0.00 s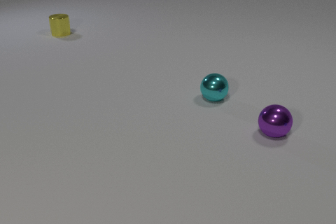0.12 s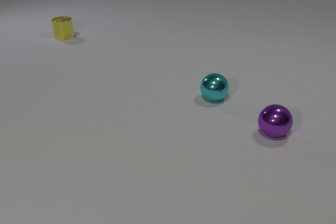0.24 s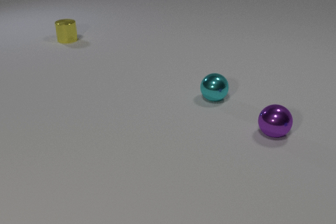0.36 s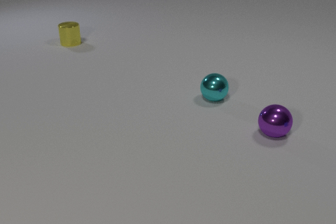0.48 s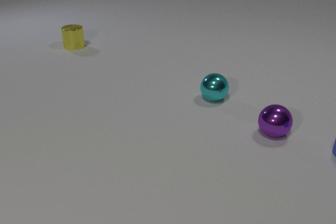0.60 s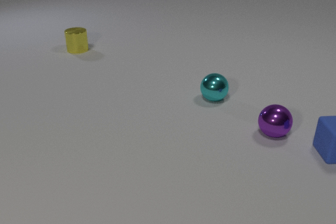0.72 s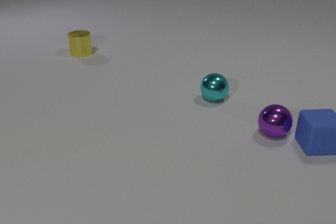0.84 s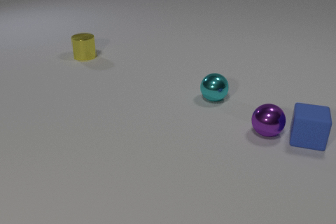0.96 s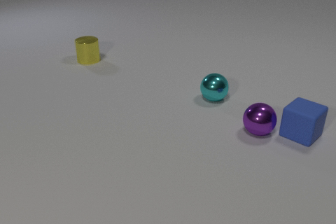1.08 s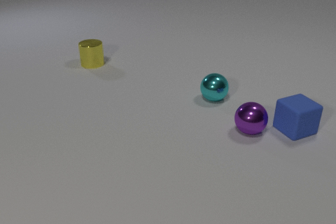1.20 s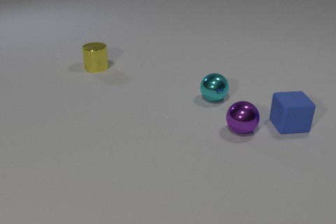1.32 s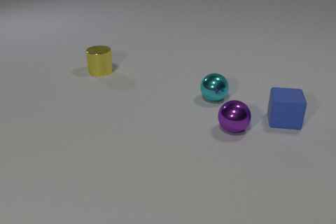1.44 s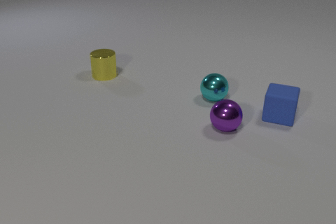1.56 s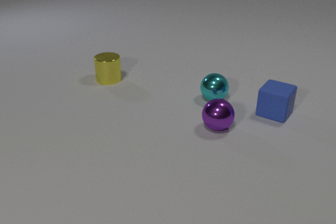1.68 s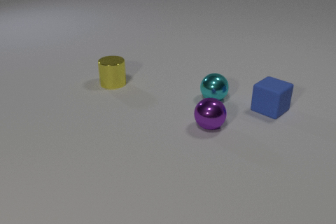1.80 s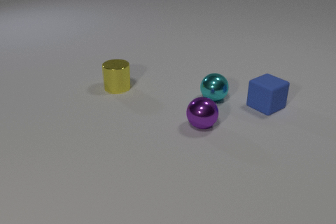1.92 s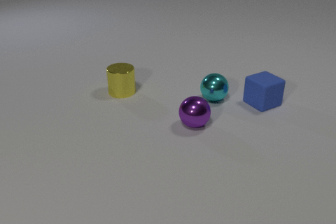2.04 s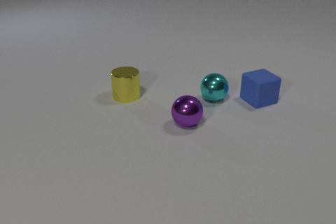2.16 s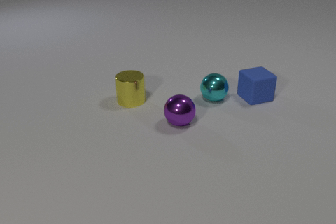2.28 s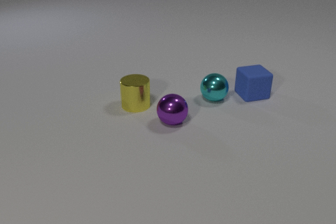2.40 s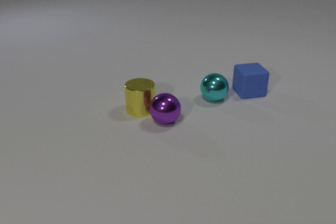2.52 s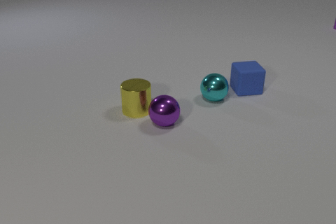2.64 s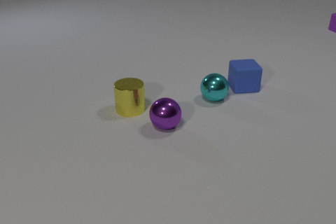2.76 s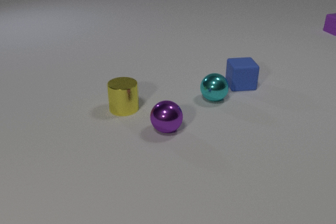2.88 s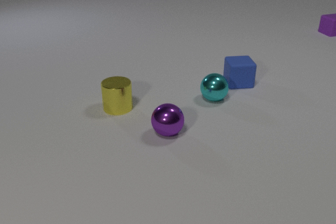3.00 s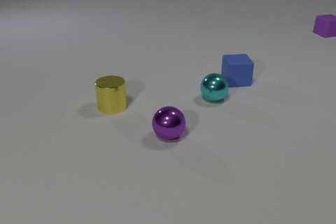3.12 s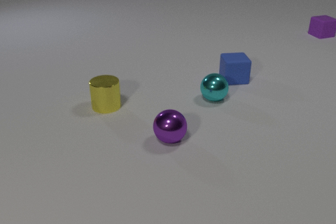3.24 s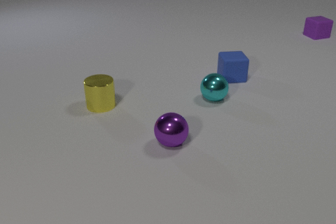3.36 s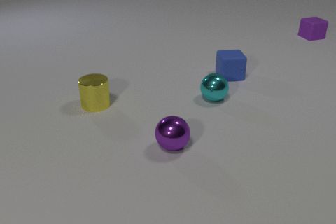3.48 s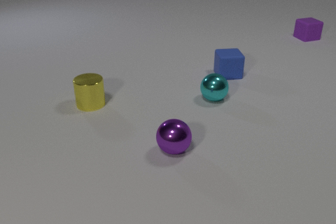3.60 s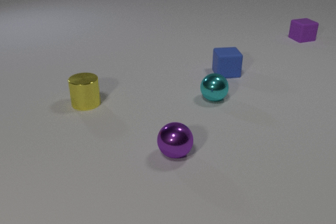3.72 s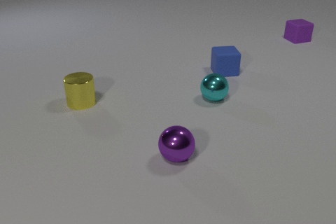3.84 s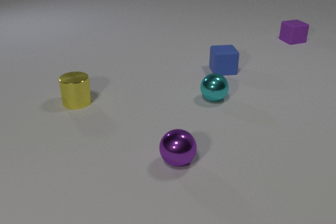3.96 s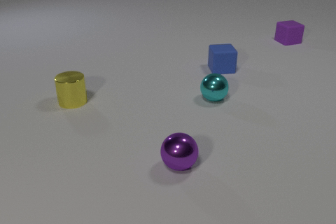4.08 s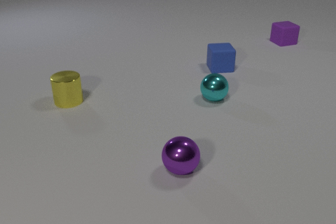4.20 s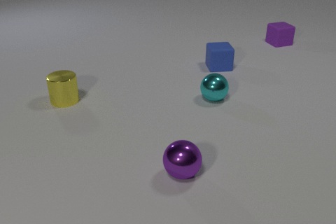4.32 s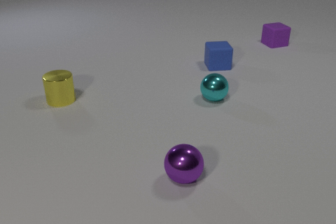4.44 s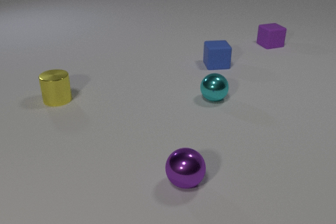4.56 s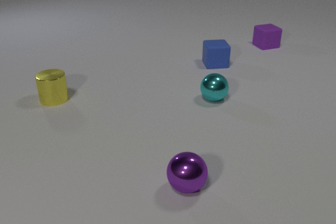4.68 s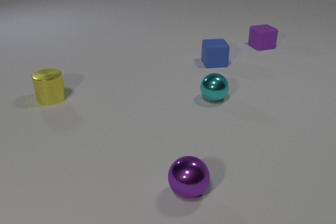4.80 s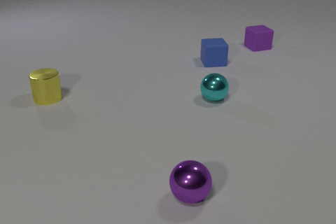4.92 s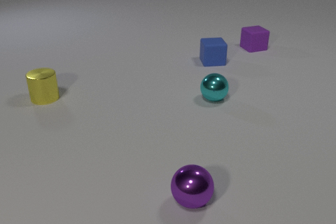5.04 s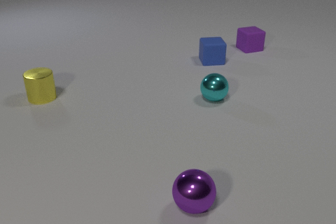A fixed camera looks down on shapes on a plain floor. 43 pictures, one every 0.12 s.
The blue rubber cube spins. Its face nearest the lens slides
to the left.
The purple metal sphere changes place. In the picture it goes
toward the camera.
0.00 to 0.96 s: The blue rubber cube comes in at the right edge, slides to the left and away from the camera, spins clockwise seen from above by about 45 degrees, its near face sliding to the left. The purple metal sphere rolls to the left. The yellow metal cylinder slides toward the camera. The blue rubber cube and the purple metal sphere collide.
0.96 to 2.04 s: The blue rubber cube slides away from the camera and to the left, spins so that its near face slides to the left, clockwise seen from above. The purple metal sphere rolls to the left. The yellow metal cylinder slides toward the camera.
2.04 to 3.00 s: The blue rubber cube slides away from the camera and to the left. The purple metal sphere rolls toward the camera and to the left. The purple rubber cube comes in at the right edge, slides toward the camera and to the left. The yellow metal cylinder slides toward the camera and to the left. The purple metal sphere and the yellow metal cylinder collide.
3.00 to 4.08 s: The blue rubber cube slides away from the camera and to the left. The purple metal sphere rolls toward the camera. The purple rubber cube slides to the left and toward the camera. The yellow metal cylinder slides to the left and away from the camera.
4.08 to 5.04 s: The blue rubber cube slides away from the camera and to the left. The purple metal sphere rolls toward the camera. The purple rubber cube slides to the left and toward the camera. The yellow metal cylinder slides to the left and away from the camera.
How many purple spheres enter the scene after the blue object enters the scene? 0.
How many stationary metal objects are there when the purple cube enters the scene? 1.
How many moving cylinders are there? 1.
